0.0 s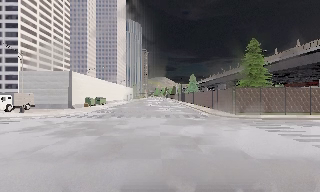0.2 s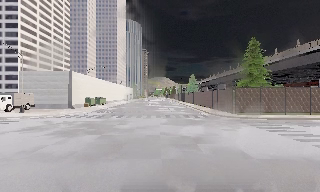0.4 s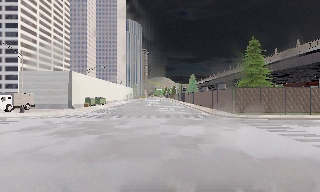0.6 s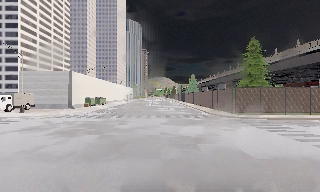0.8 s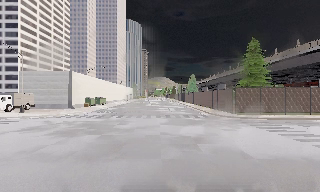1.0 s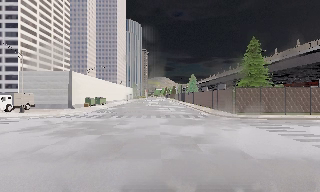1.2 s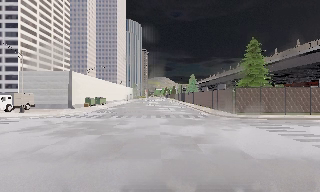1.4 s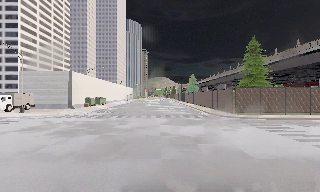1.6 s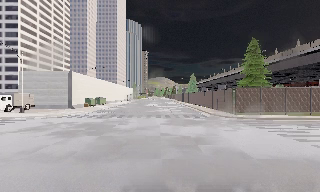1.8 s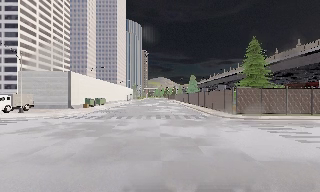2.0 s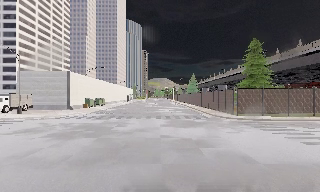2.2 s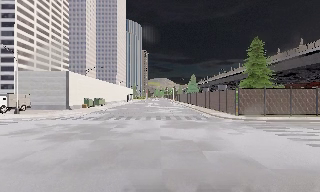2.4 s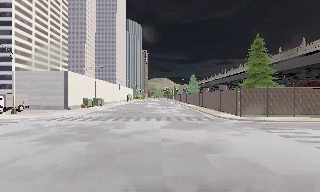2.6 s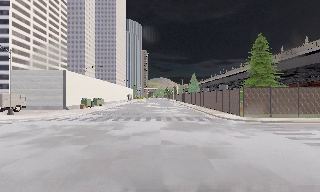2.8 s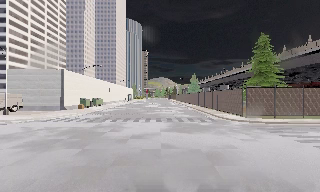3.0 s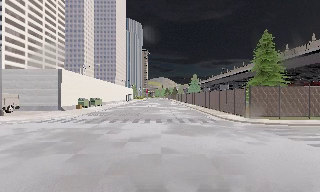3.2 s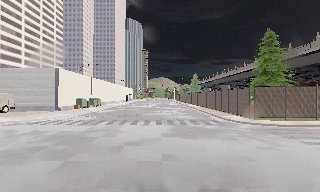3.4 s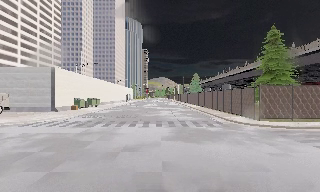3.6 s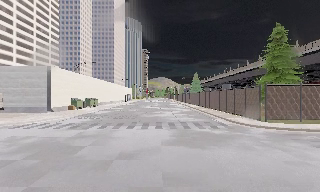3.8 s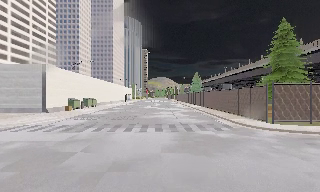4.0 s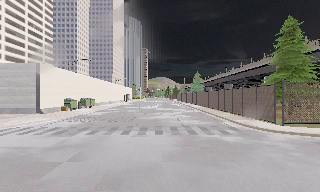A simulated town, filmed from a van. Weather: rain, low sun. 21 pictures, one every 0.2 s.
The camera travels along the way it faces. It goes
forward.
0.0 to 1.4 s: The camera keeps its place and its aim.
1.4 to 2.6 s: The camera travels forward, about 1.5 m, so what stands in front looms larger. It gains speed.
2.6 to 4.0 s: The camera travels forward, about 5 m, so what stands in front looms larger.
The film runs forward here.
